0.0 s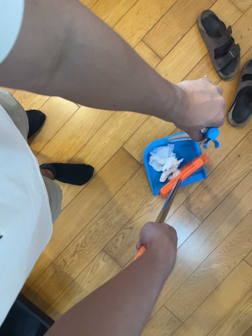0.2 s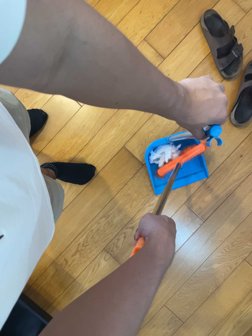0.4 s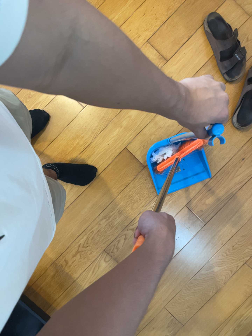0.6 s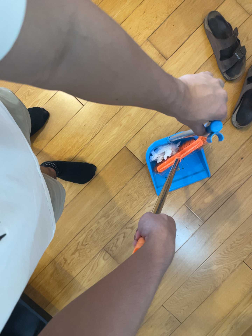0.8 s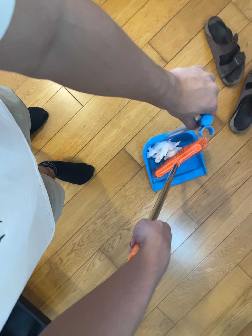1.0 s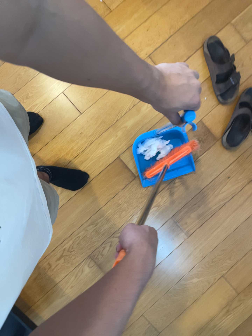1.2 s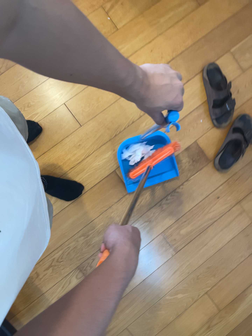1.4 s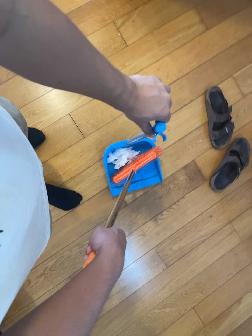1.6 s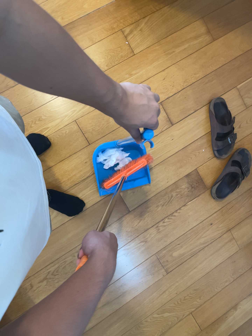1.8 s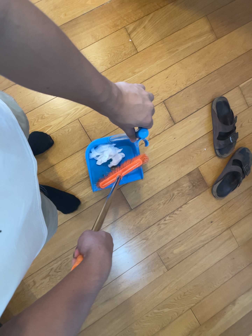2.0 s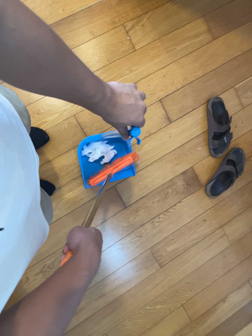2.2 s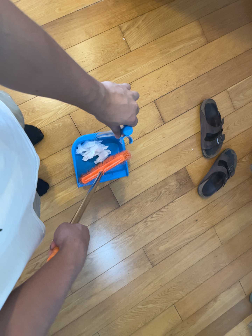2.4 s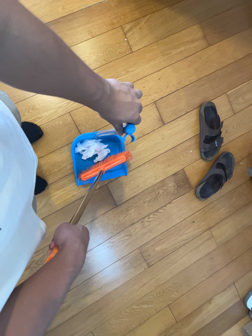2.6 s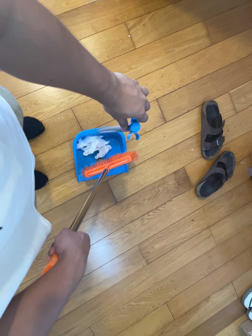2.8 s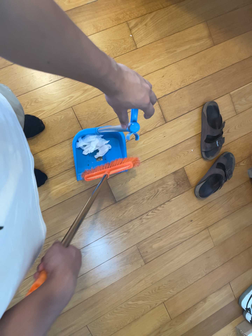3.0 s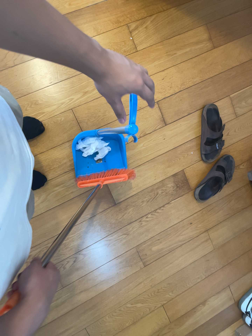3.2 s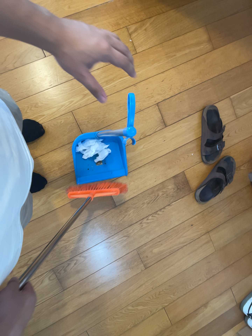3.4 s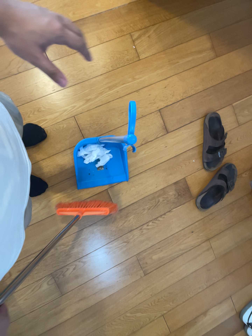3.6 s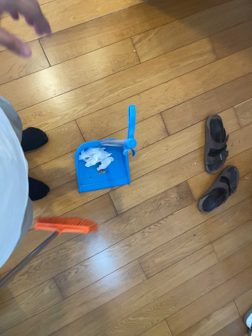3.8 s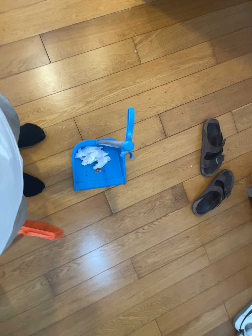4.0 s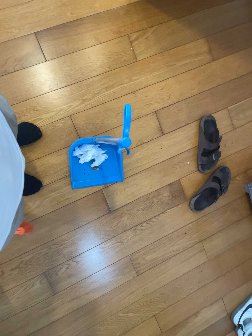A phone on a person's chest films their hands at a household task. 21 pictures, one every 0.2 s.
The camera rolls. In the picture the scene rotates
clockwise.
0.0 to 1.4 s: The camera travels toward the top of its view, to its left and backward, about 22 cm, so close, fixed things drift downward. It rolls about its line of sight by about 15 degrees, and the scene rotates clockwise.
1.4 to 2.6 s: The camera travels to its left, about 10 cm.
2.6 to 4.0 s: The camera shifts only a little, or ends up much as it began.
The film runs forward here.
